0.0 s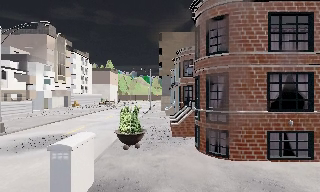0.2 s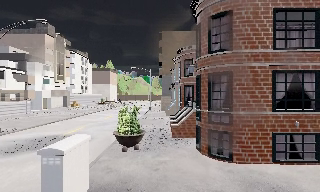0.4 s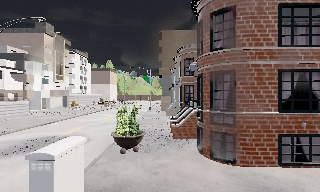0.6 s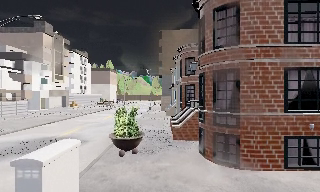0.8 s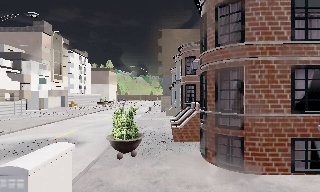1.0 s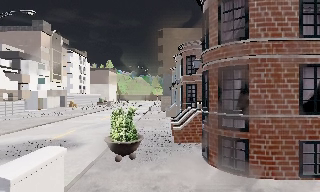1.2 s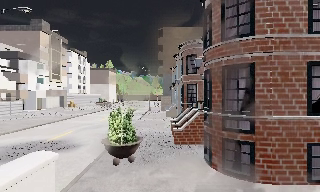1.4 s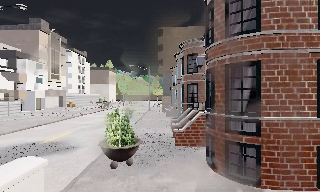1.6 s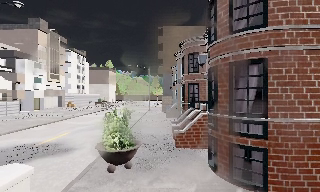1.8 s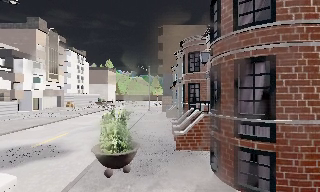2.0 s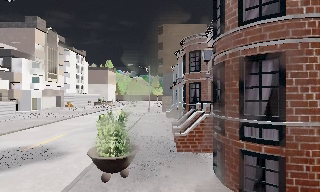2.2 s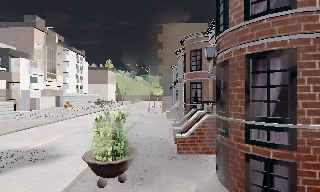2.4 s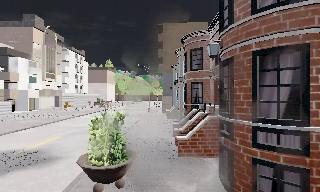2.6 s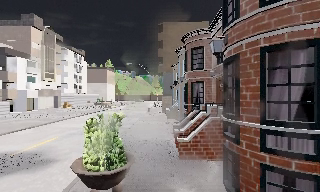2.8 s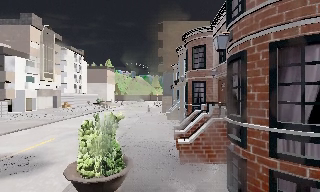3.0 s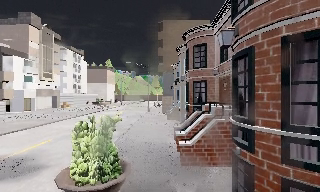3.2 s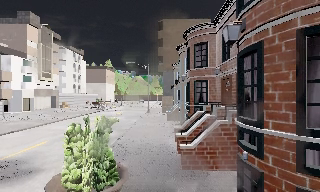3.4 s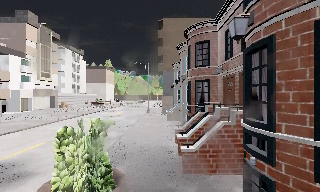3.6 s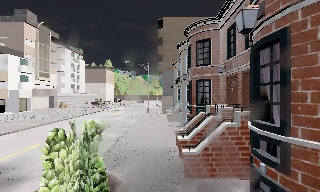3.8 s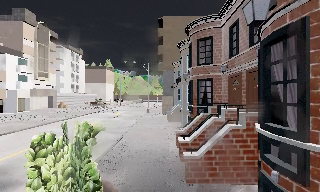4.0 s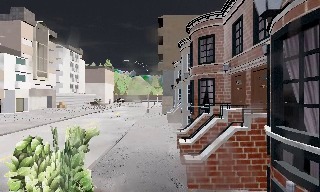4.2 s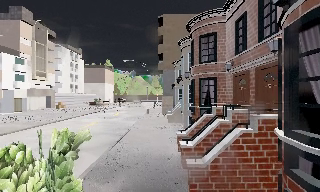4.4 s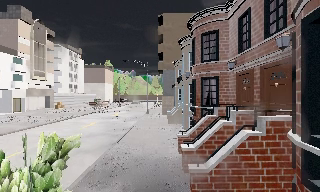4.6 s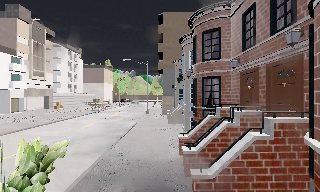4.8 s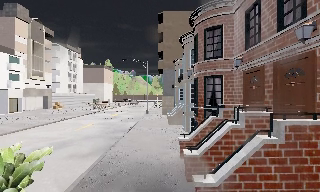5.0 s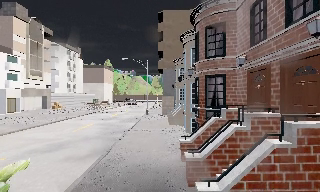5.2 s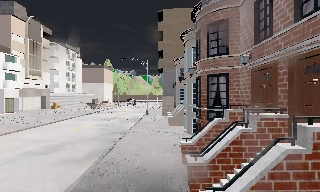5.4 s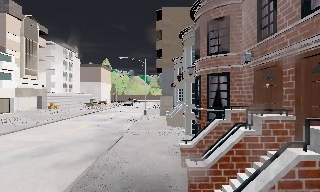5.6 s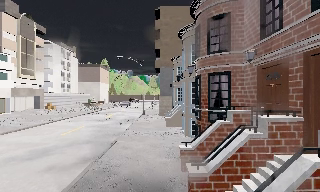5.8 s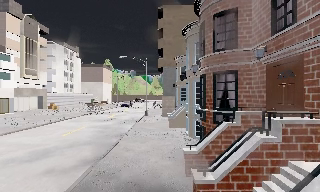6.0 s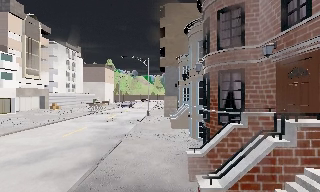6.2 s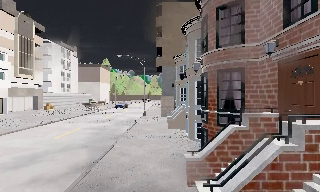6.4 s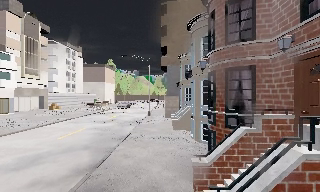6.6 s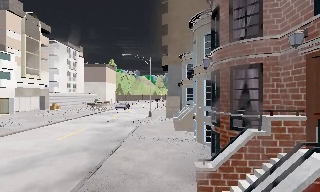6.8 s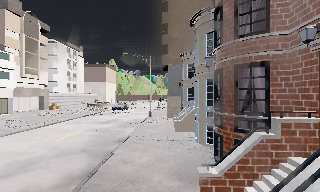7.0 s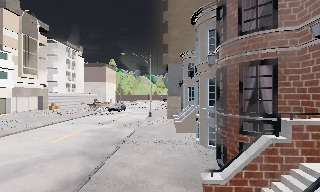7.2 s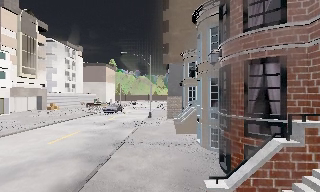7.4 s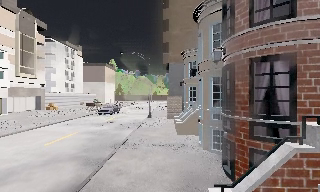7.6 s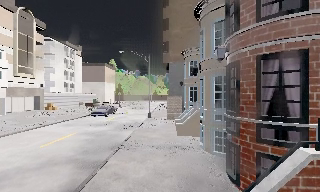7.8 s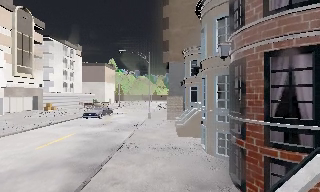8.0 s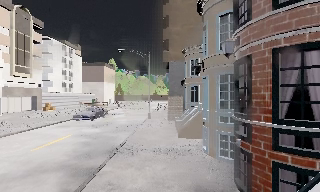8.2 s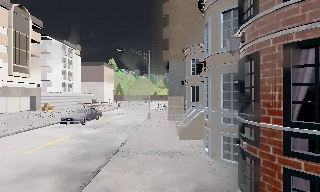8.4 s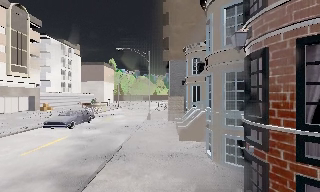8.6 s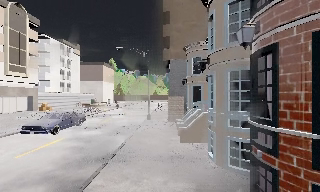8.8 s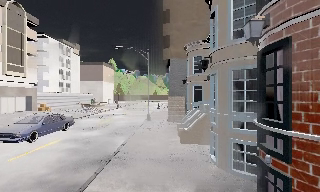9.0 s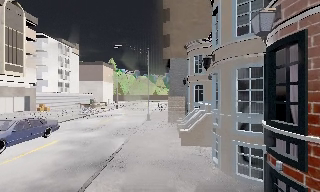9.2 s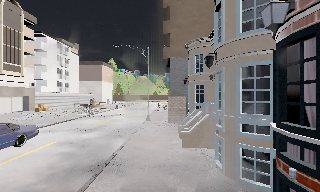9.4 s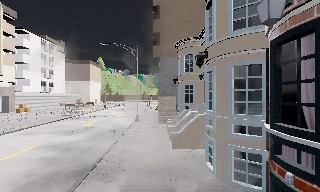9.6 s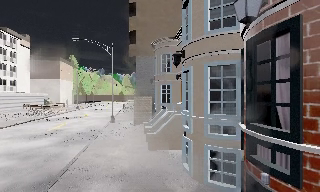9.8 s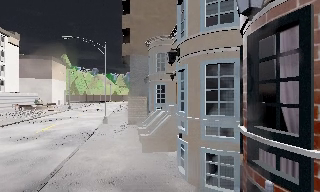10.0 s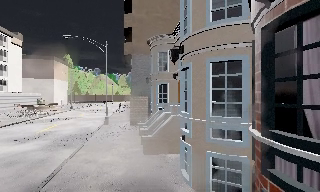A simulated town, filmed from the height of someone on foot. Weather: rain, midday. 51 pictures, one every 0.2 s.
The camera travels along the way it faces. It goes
forward.
0.0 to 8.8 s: The camera travels forward, about 13 m, so what stands in front looms larger.
8.8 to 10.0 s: The camera swings to its right by about 15 degrees, and the scene slides to the left. It travels forward, about 1.5 m, so what stands in front looms larger.
The film runs forward here.
